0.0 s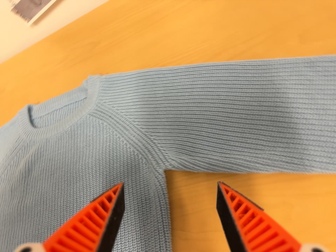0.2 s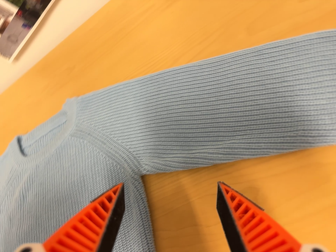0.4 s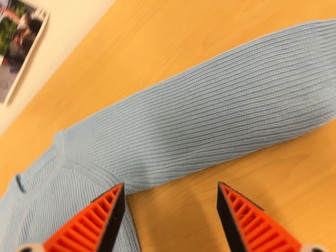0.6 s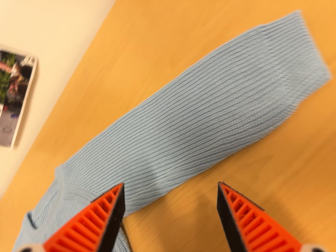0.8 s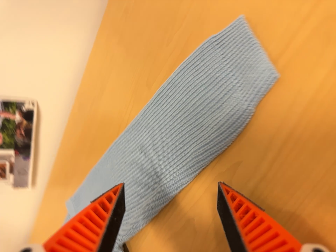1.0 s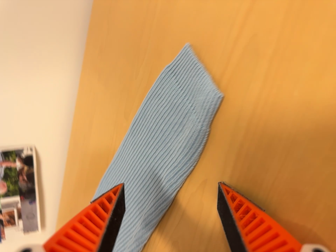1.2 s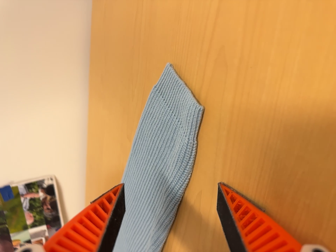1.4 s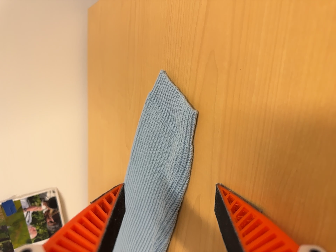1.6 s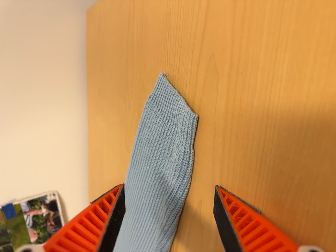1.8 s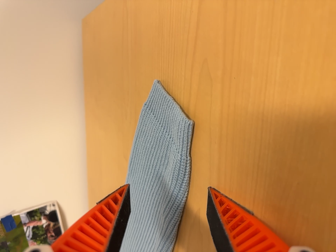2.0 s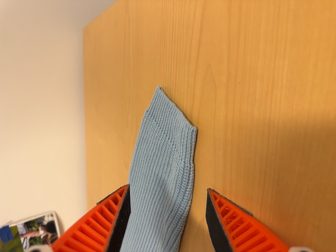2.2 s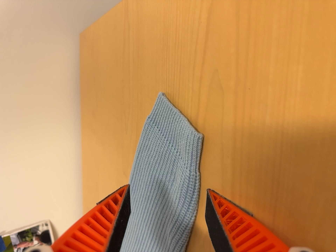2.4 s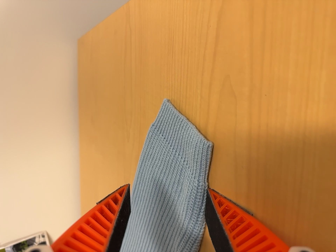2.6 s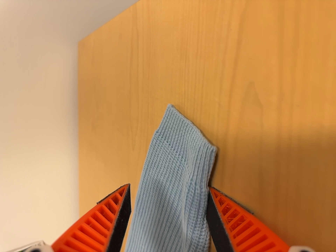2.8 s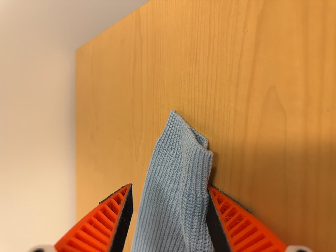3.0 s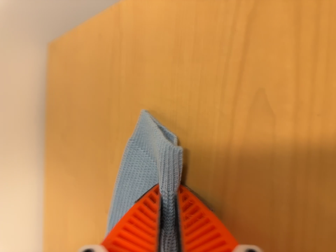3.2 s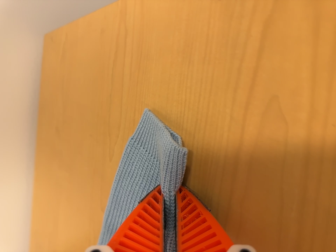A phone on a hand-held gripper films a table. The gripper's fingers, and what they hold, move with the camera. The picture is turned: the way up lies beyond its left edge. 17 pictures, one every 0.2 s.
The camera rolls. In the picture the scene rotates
counterclockwise.
The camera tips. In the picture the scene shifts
downward.
0.0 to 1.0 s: The camera pans to its left by about 15 degrees. It travels to its right, about 26 cm. Its aim tips toward the top of its view by about 15 degrees, and the scene shifts downward. It rolls about its line of sight by about 45 degrees, and the scene rotates counterclockwise.
1.0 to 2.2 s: The camera's aim tips toward the top of its view by about 10 degrees, and the scene shifts downward. It rolls about its line of sight by about 10 degrees, and the scene rotates counterclockwise.
2.2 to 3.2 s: The camera pans to its right by about 15 degrees. It travels to its left and forward, about 9 cm.
The film runs forward here.
